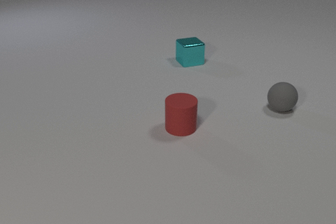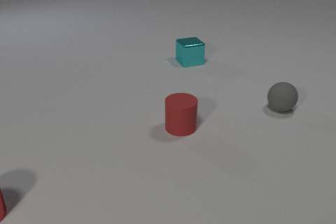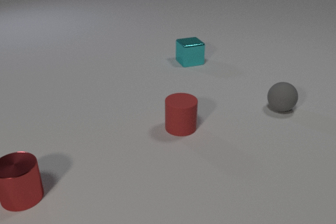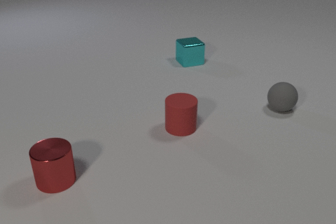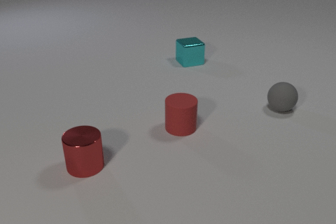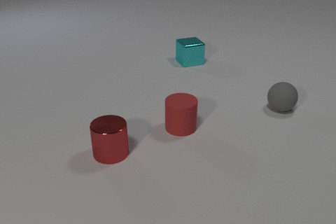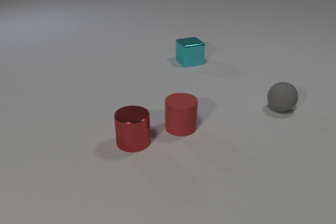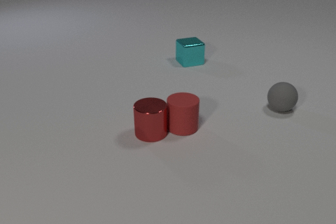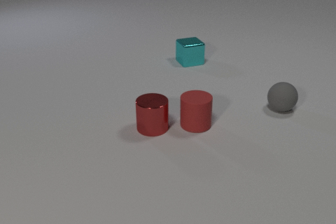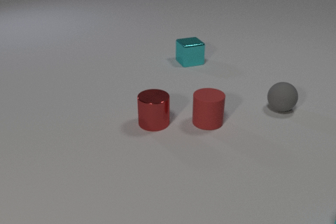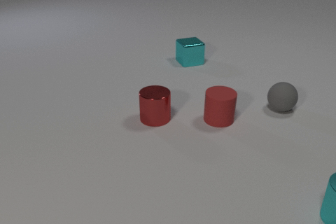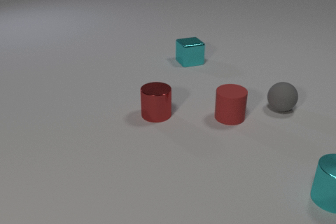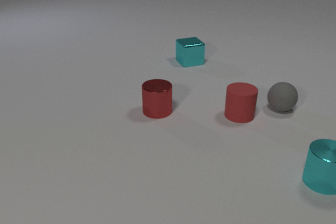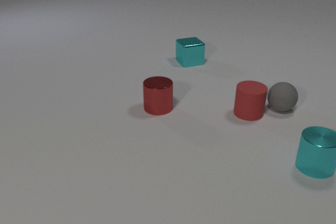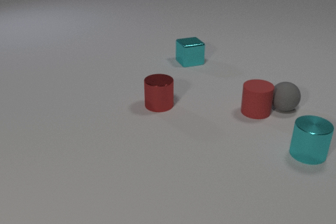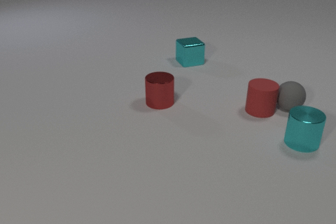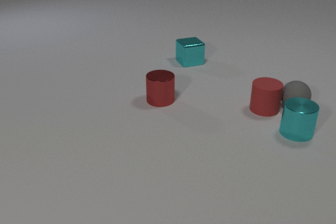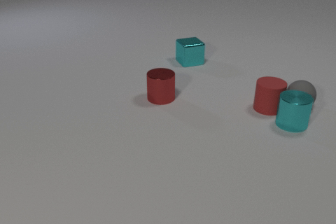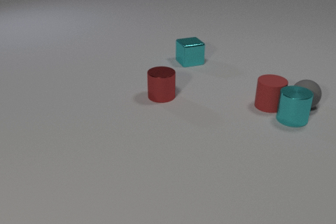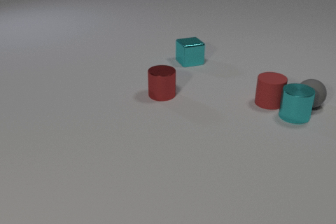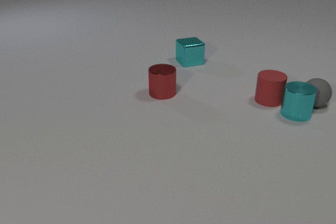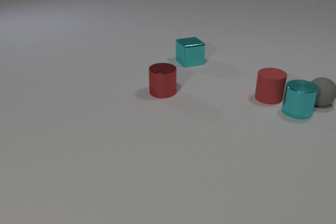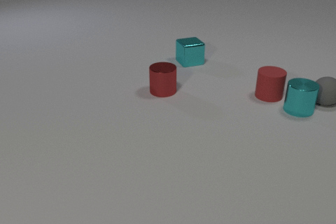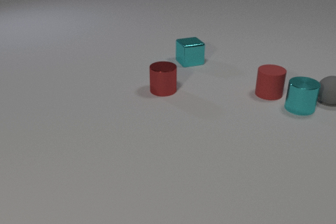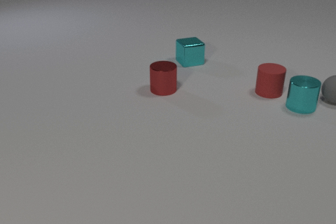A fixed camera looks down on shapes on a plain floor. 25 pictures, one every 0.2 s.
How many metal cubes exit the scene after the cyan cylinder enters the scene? 0.
What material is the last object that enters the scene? metal.
What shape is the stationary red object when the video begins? cylinder.
0.0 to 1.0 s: The red metal cylinder comes in at the left edge, slides to the right and away from the camera.
1.0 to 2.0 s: The red metal cylinder slides away from the camera and to the right. The red rubber cylinder slides to the right and away from the camera. The cyan metal cylinder comes in at the right edge, slides away from the camera and to the left. The red metal cylinder and the red rubber cylinder collide.
2.0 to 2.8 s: The red metal cylinder slides away from the camera. The red rubber cylinder slides to the right and away from the camera. The cyan metal cylinder slides away from the camera and to the left. The red rubber cylinder and the gray rubber sphere collide.
2.8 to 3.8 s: The red metal cylinder slides away from the camera. The red rubber cylinder slides away from the camera and to the right. The gray rubber sphere rolls to the right and away from the camera. The cyan metal cylinder slides away from the camera. The red rubber cylinder and the cyan metal cylinder collide. The gray rubber sphere and the cyan metal cylinder collide.
3.8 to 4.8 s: The red metal cylinder slides away from the camera. The red rubber cylinder slides away from the camera. The gray rubber sphere rolls to the right and away from the camera. The cyan metal cylinder slides away from the camera.
